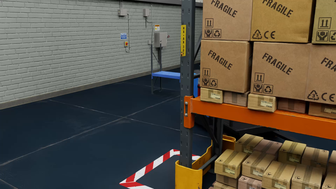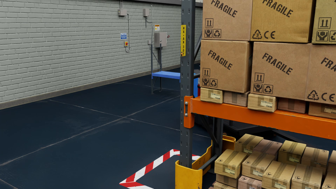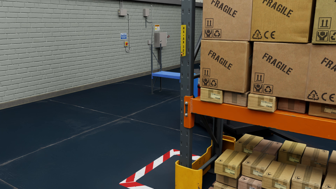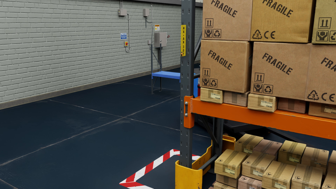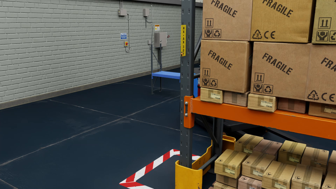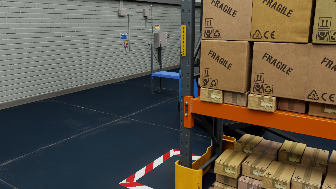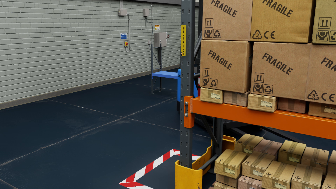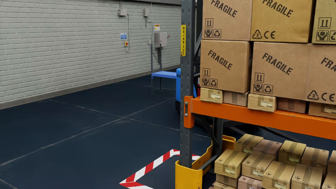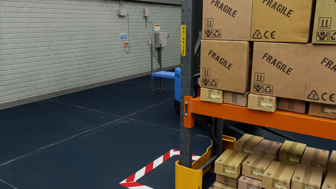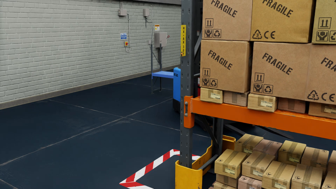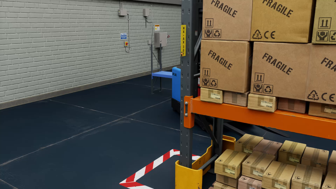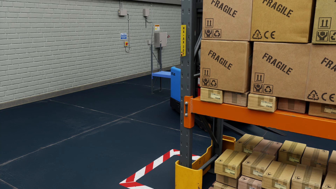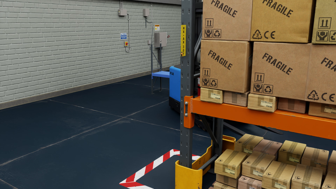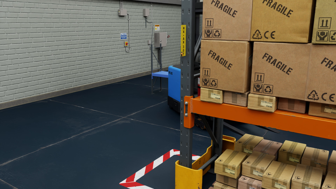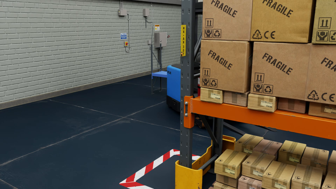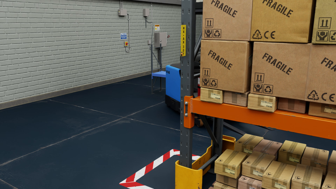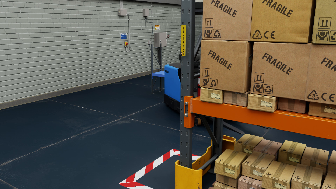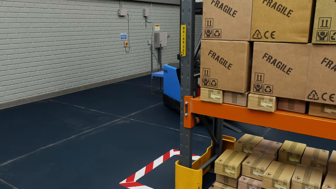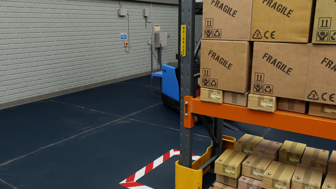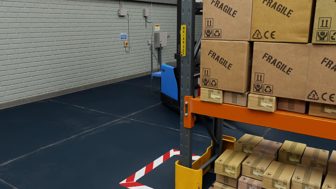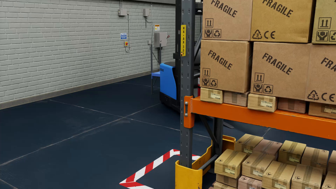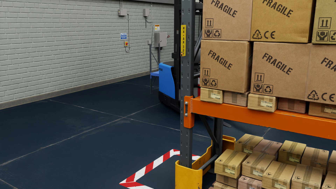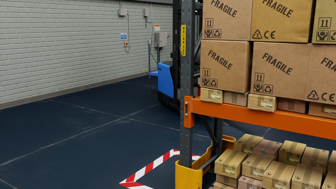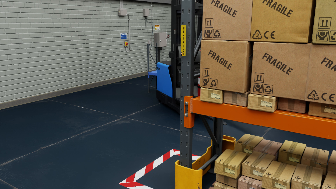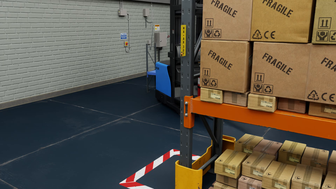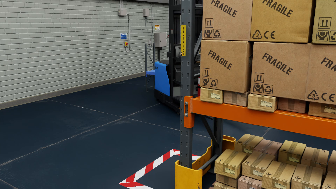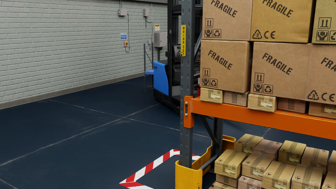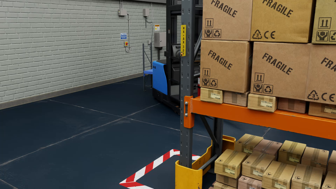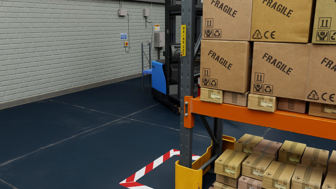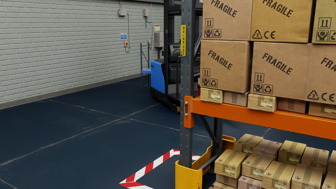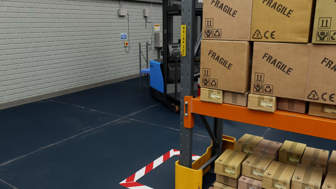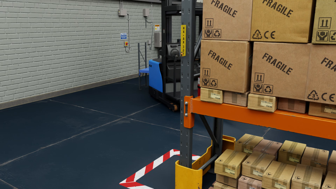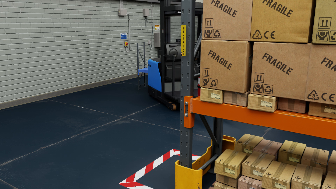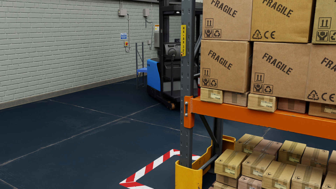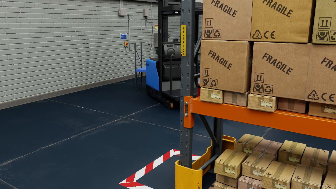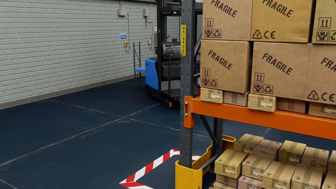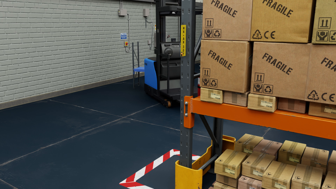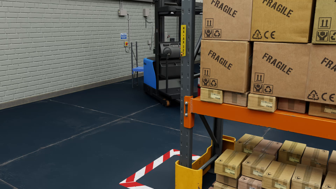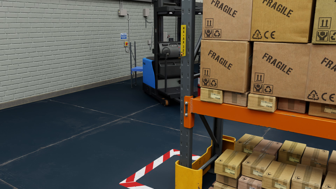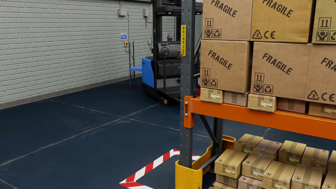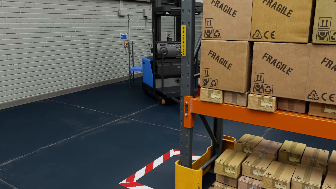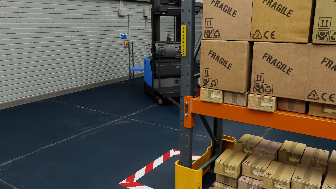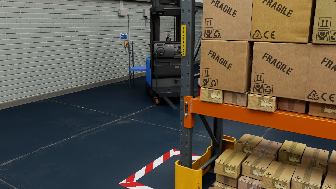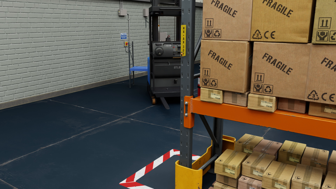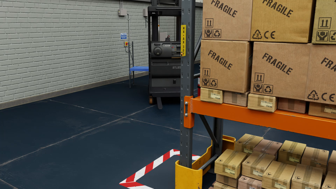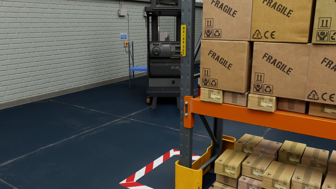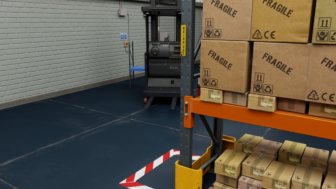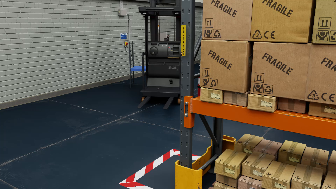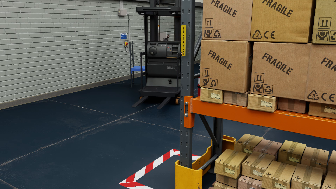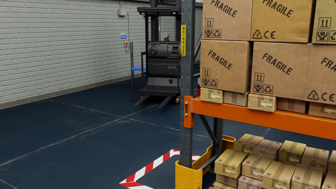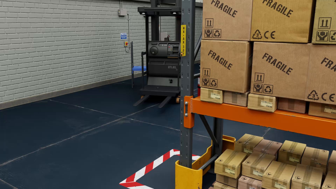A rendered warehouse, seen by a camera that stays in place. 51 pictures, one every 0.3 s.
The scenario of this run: A forklift runs into an object in its way.
